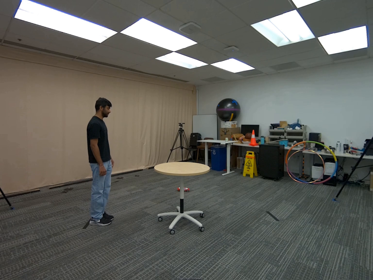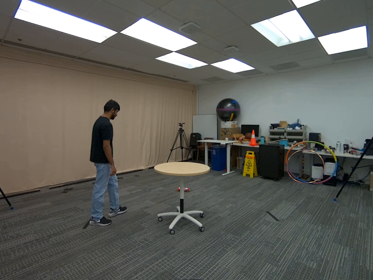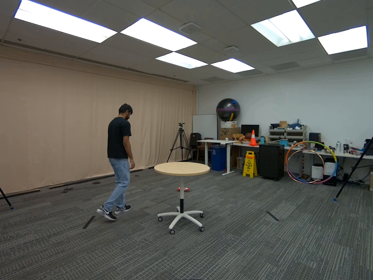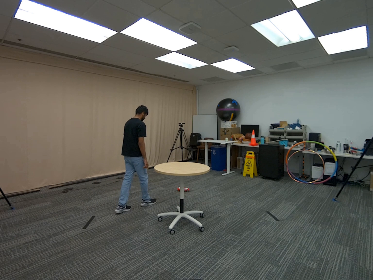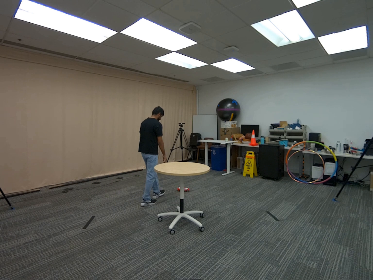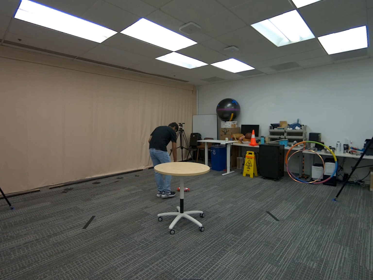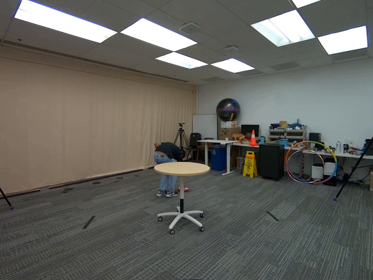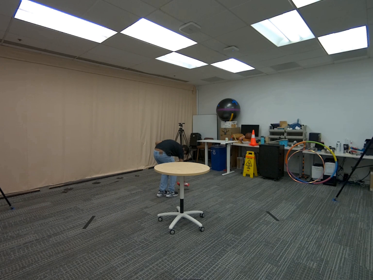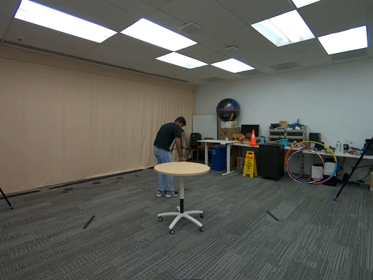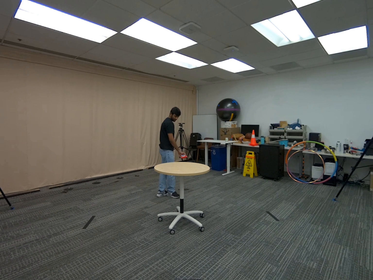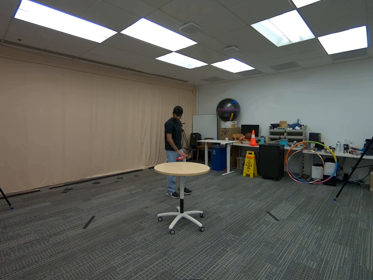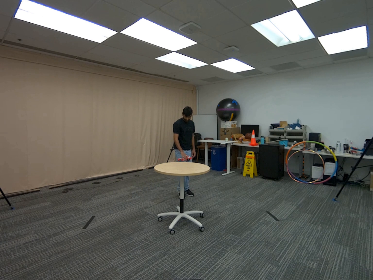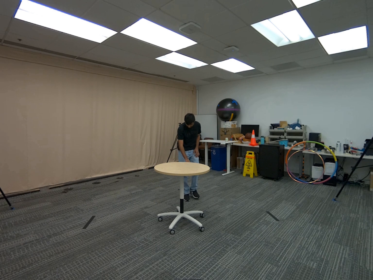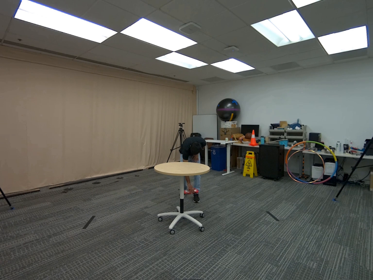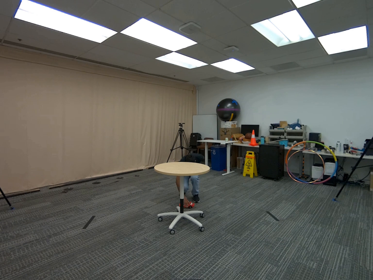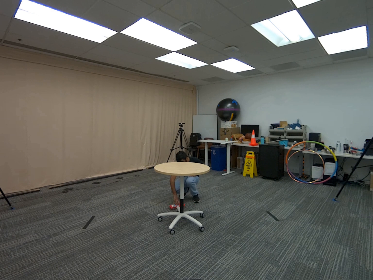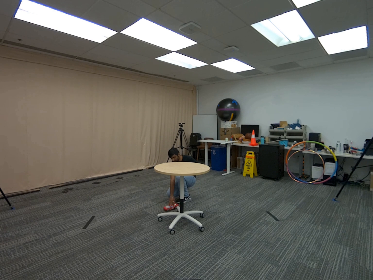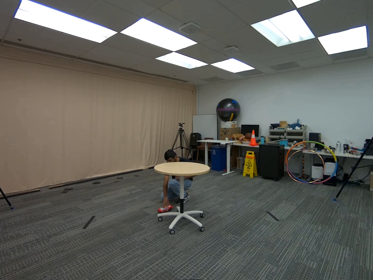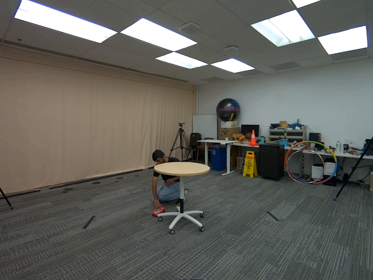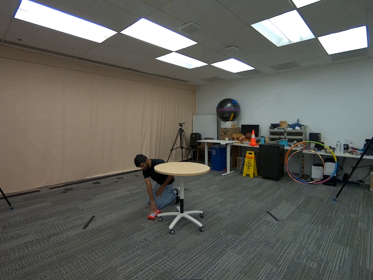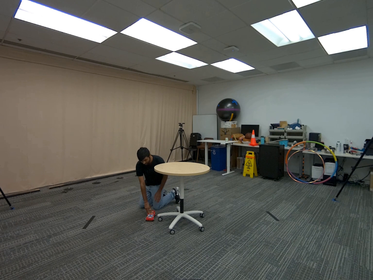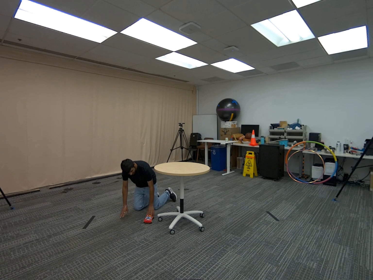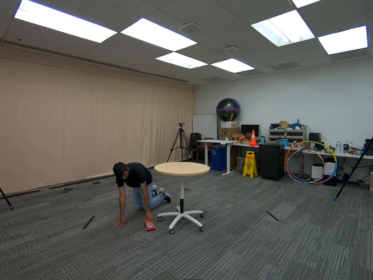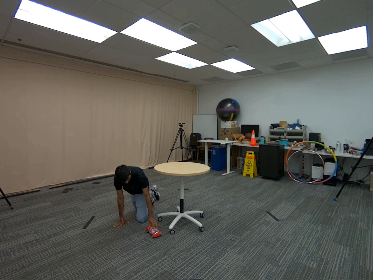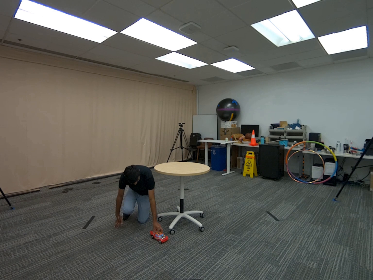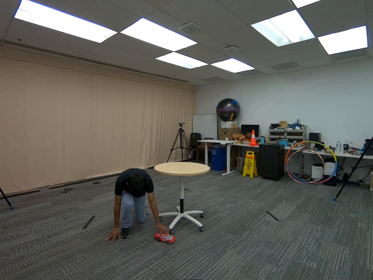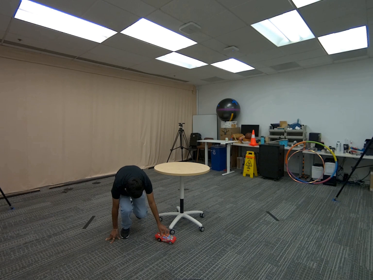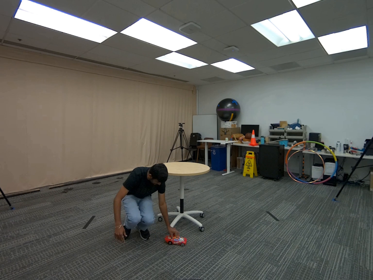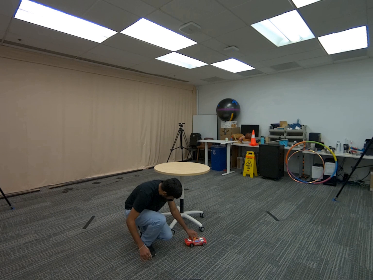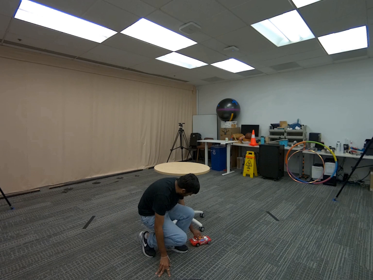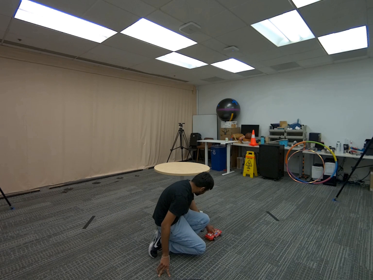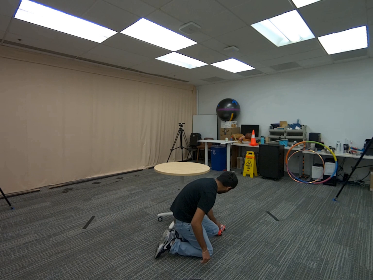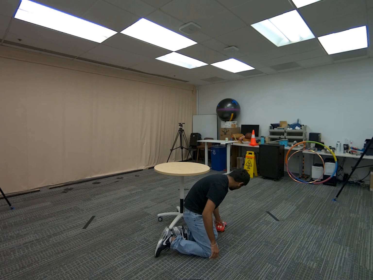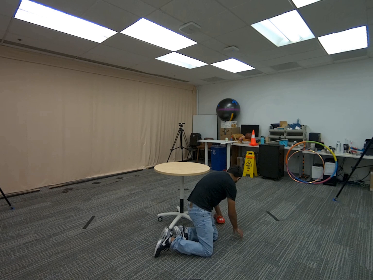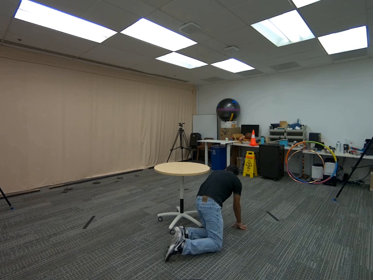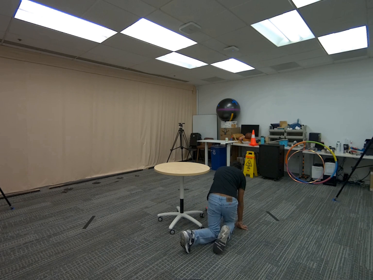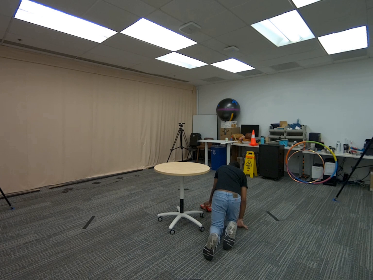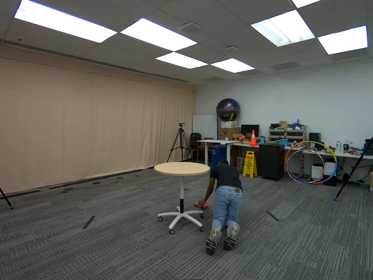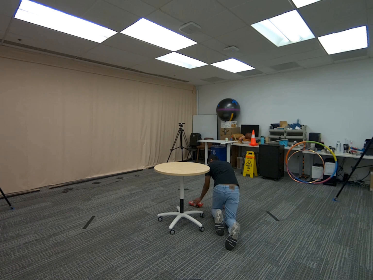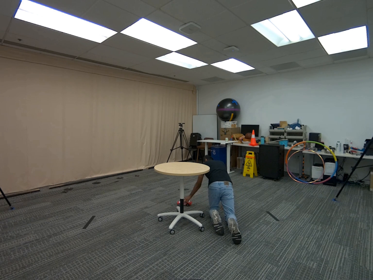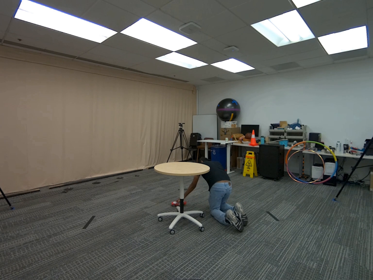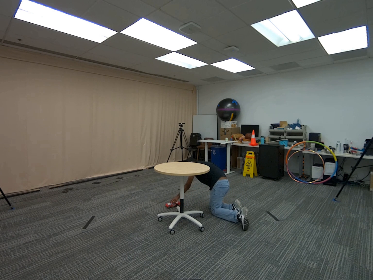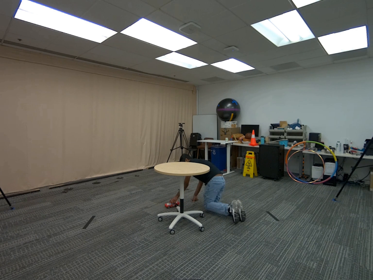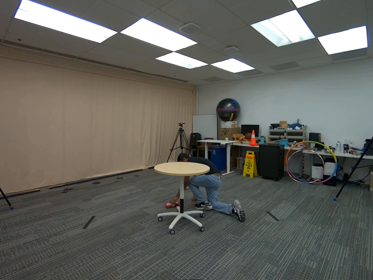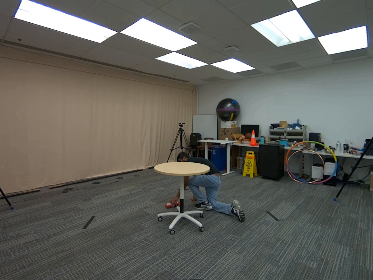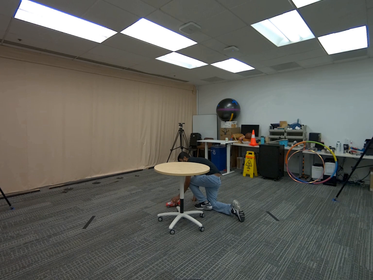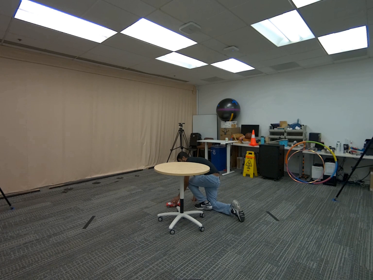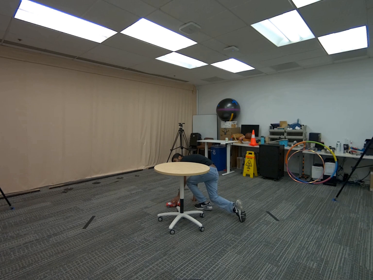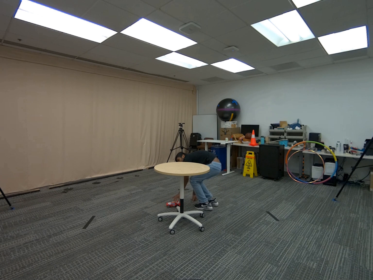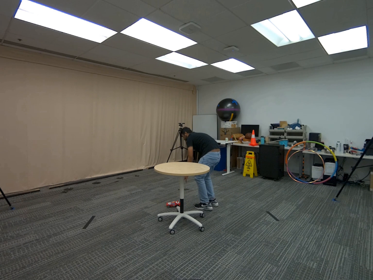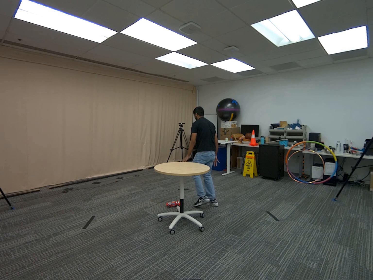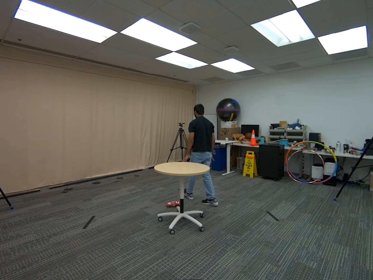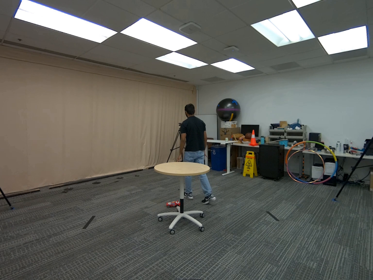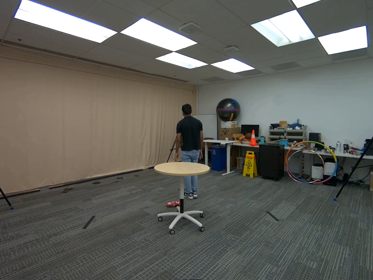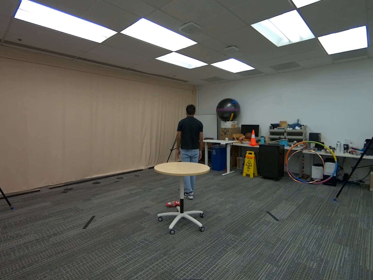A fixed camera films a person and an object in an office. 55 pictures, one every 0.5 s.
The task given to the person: Walk to the toy car on the ground and pick it up. Place it down and roll it around the table along the ground. Continue until finished.
